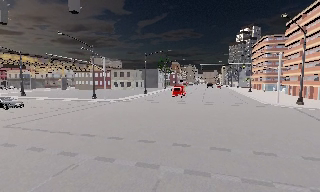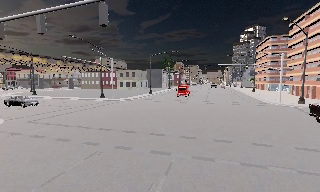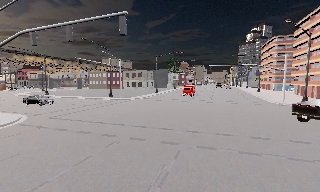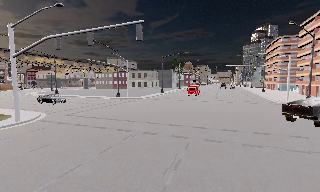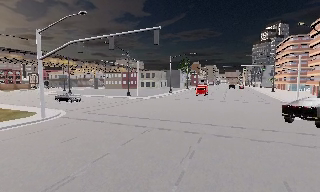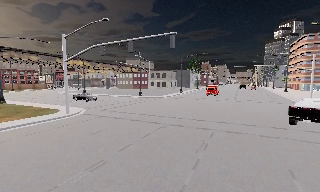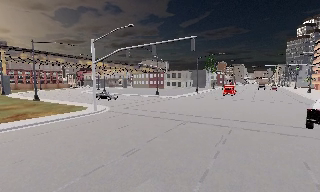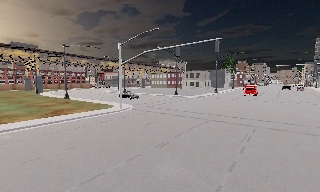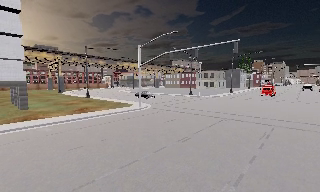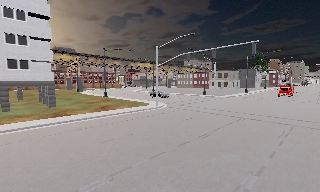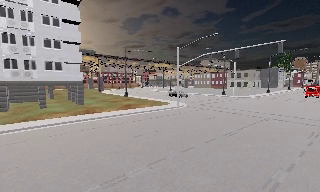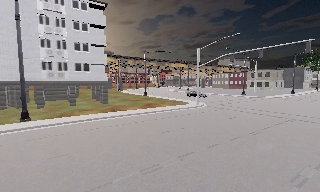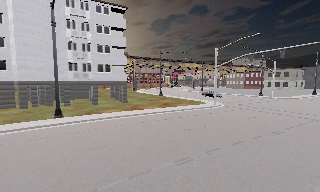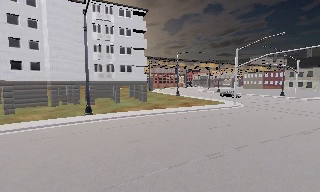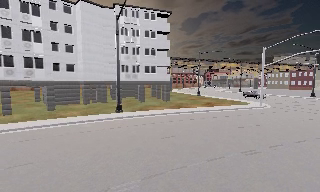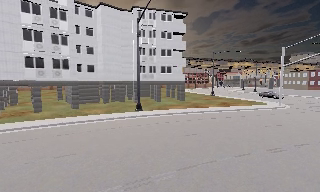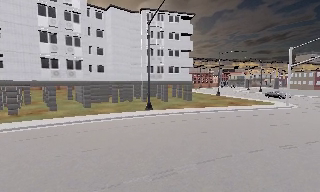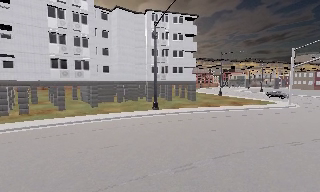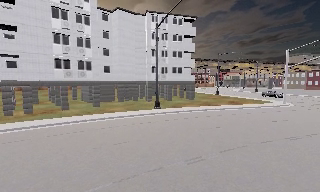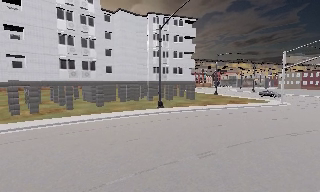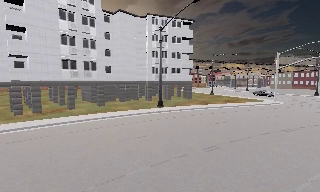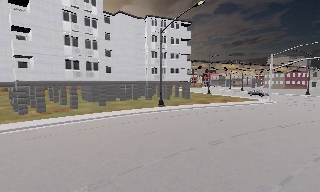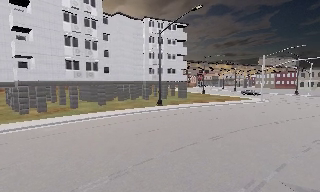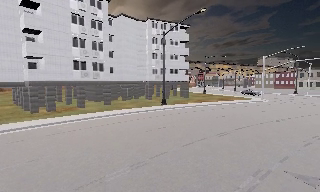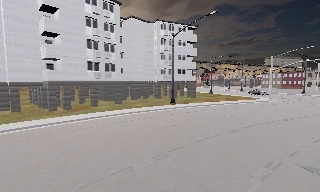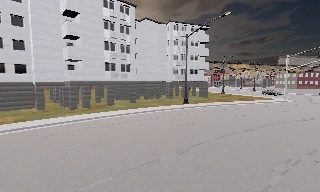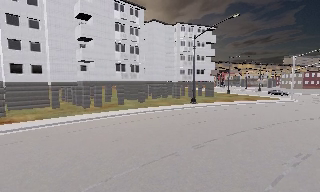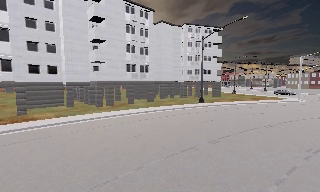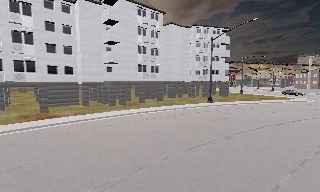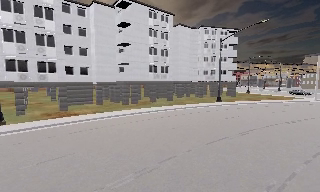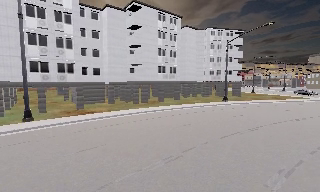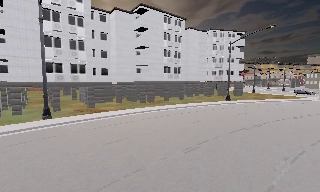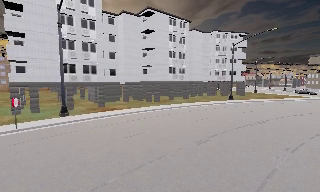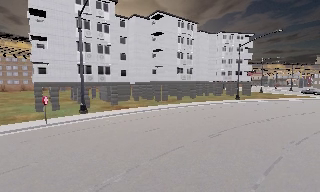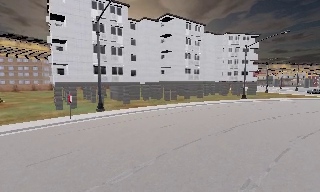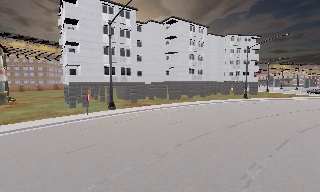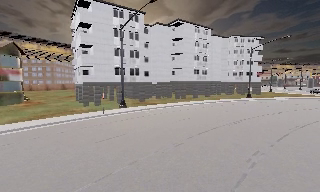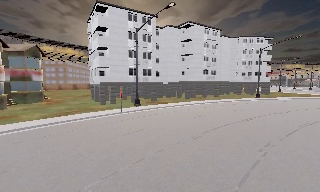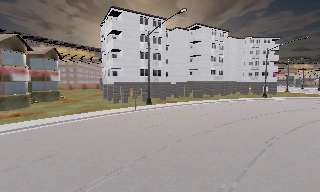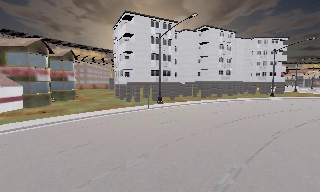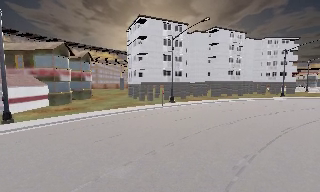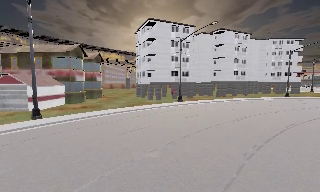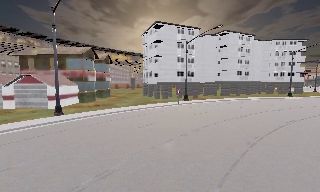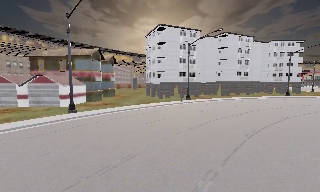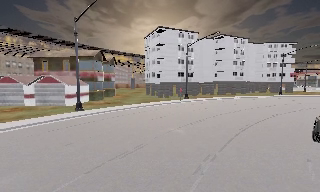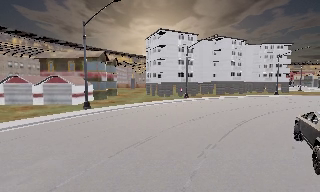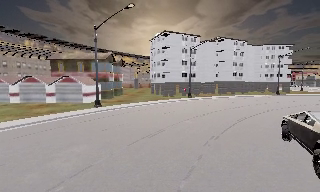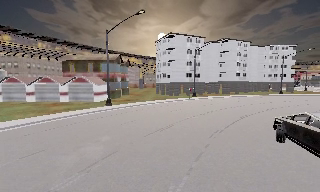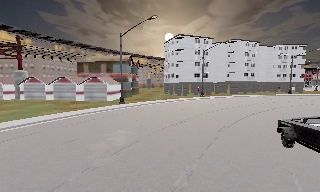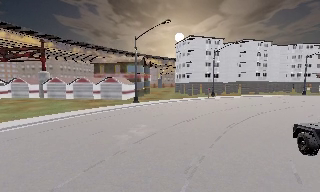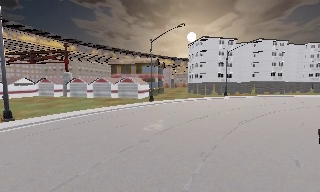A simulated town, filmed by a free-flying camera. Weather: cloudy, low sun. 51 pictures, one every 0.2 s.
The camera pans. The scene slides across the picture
to the right.
The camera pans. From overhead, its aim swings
counterclockwise.
0.0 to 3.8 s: The scene slides to the right, as the camera pans about 55 degrees to its left. It travels backward and to its left, about 20 m.
3.8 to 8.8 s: The camera swings to its left by about 15 degrees, and the scene slides to the right. It travels backward and to its left, about 30 m, so what stands in front gets smaller.
8.8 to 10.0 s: The scene slides to the right, as the camera pans about 10 degrees to its left. It travels backward, about 9 m, so what stands in front gets smaller.
The film runs backward here.
